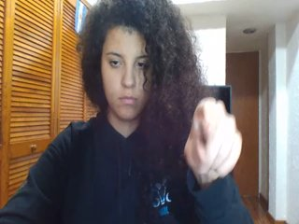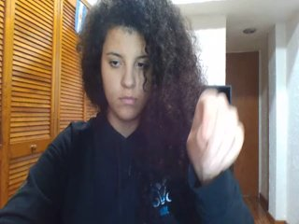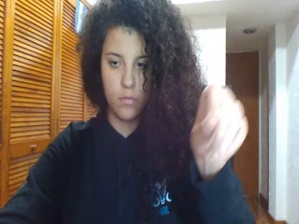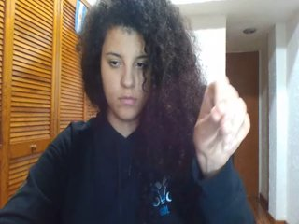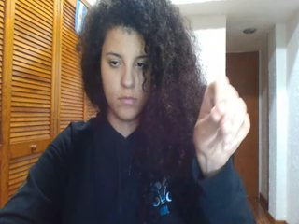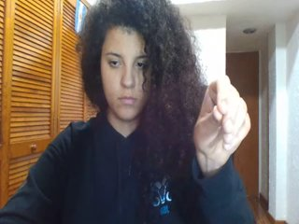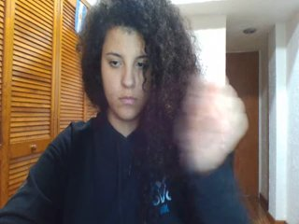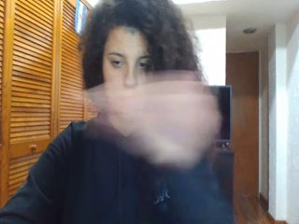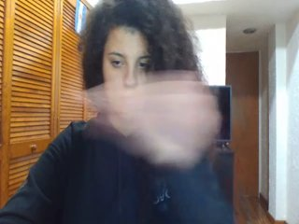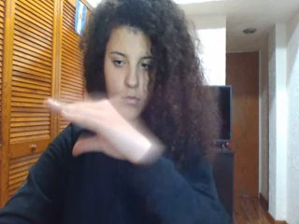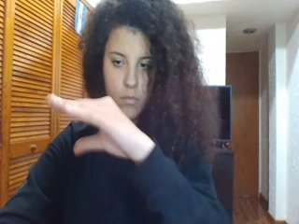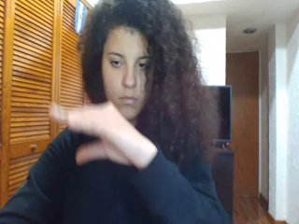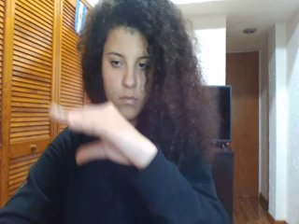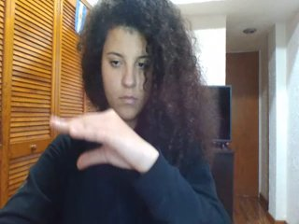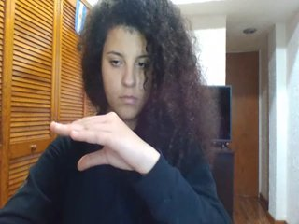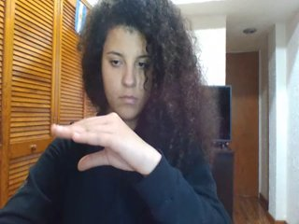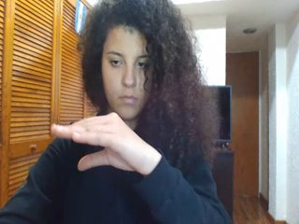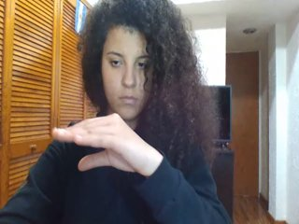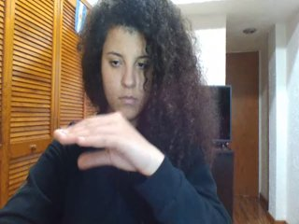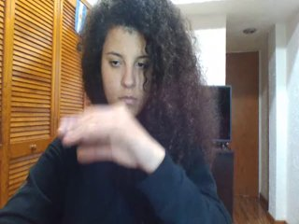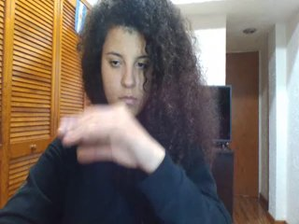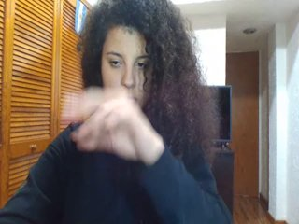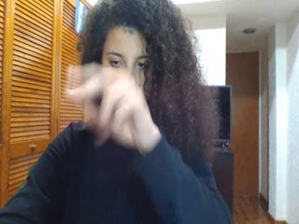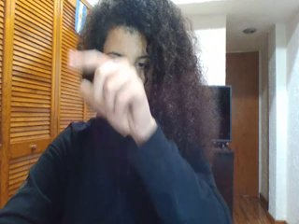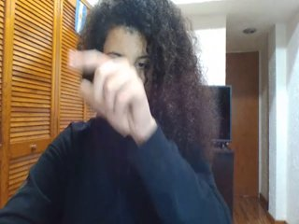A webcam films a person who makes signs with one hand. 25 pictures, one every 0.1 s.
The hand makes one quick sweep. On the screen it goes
to the left.
0.2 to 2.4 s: On the screen the hand sweeps to the left. The name of the sign: Throw right.
